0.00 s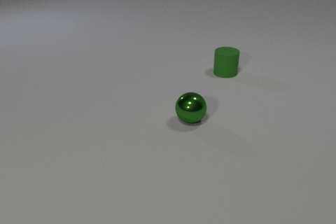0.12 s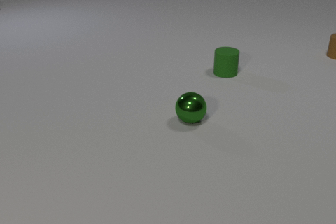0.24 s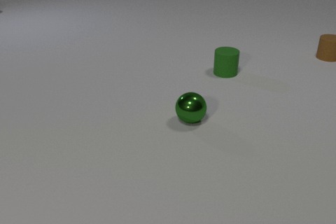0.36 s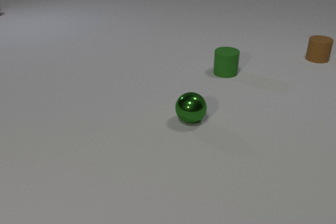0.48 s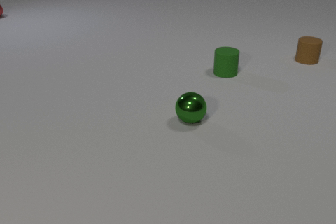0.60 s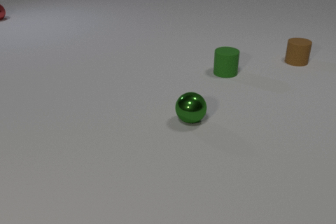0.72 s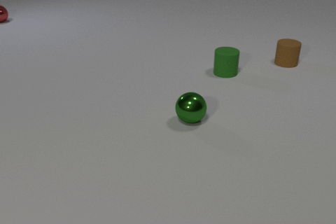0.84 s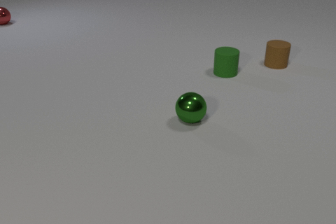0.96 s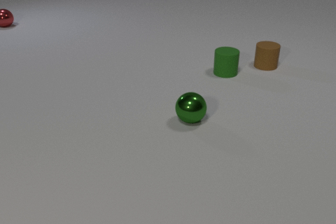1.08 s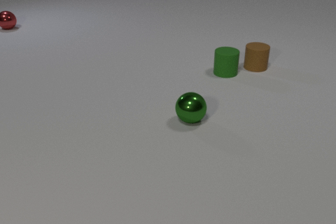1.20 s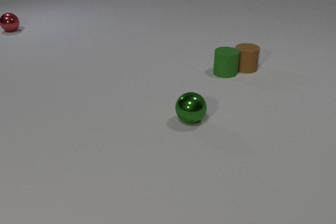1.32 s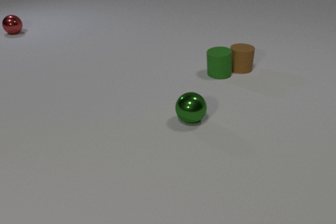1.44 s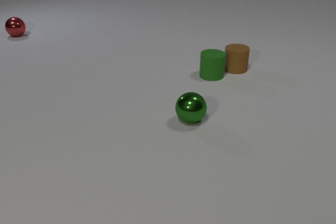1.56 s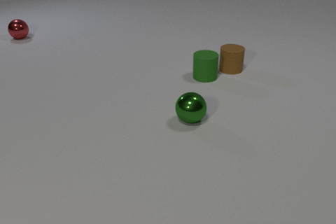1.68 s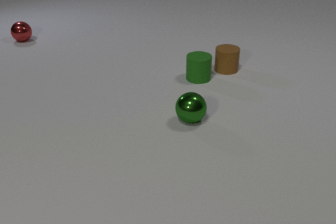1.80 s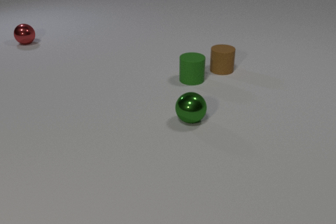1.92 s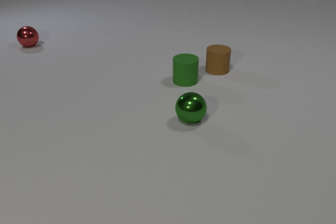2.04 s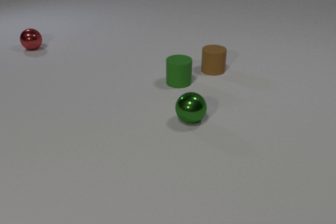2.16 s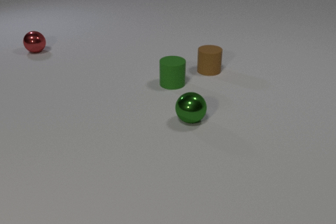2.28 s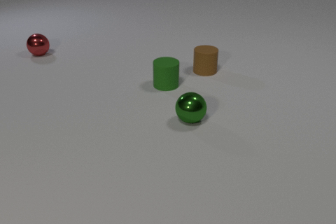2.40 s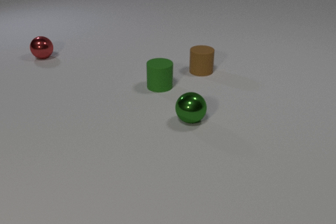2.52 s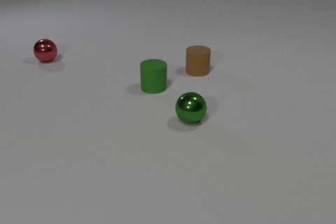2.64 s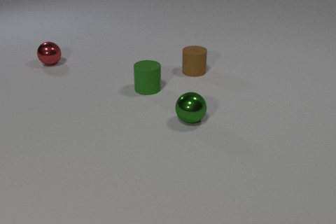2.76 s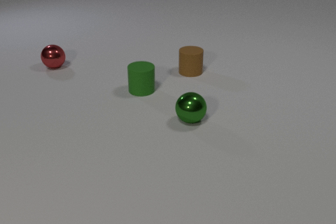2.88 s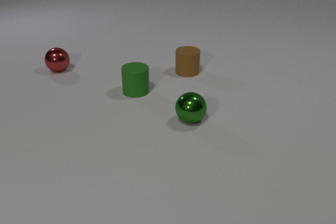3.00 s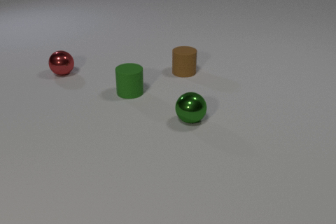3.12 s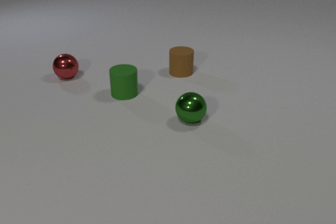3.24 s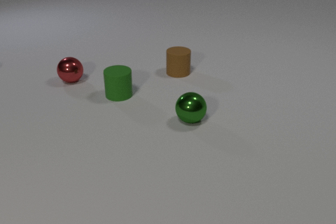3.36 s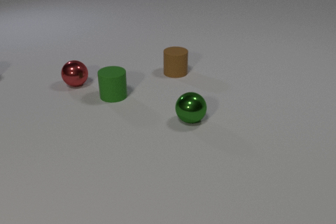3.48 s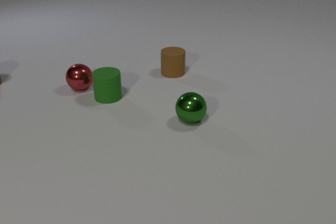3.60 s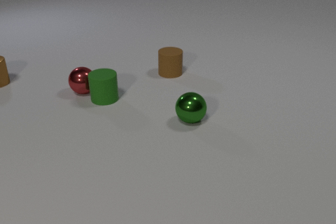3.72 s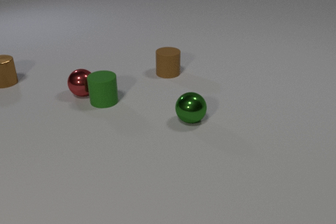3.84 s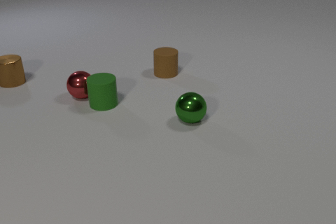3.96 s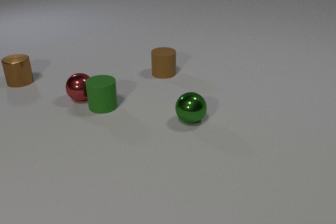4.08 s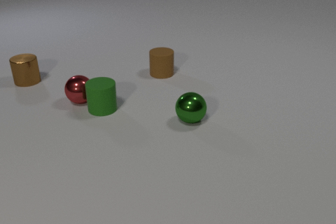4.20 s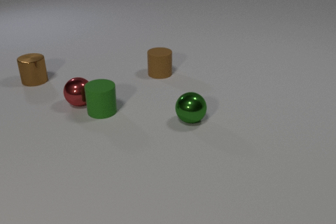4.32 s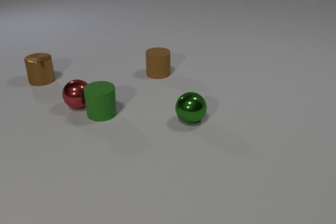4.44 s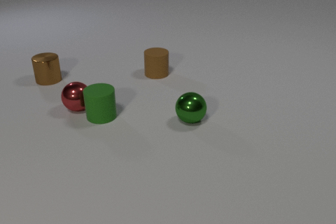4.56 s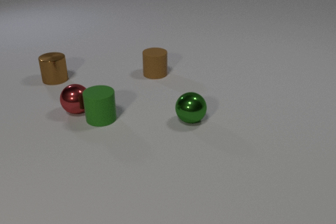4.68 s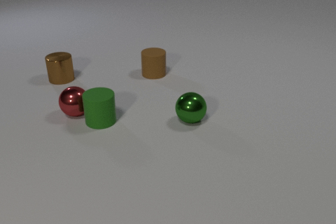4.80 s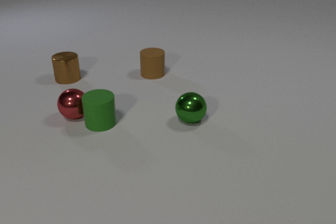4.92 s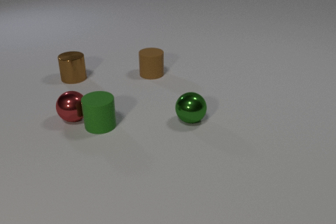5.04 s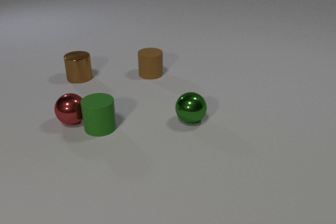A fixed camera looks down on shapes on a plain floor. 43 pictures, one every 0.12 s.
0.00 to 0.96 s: The brown rubber cylinder comes in at the right edge, slides to the left and toward the camera. The red metal sphere comes in at the left edge, rolls toward the camera.
0.96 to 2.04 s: The brown rubber cylinder slides to the left and toward the camera. The green rubber cylinder slides to the left and toward the camera. The red metal sphere rolls toward the camera. The brown rubber cylinder and the green rubber cylinder collide.
2.04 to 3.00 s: The brown rubber cylinder slides to the left. The green rubber cylinder slides to the left and toward the camera. The red metal sphere rolls toward the camera.
3.00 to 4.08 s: The brown rubber cylinder slides to the left. The green rubber cylinder slides toward the camera and to the left. The red metal sphere rolls toward the camera. The brown metal cylinder comes in at the left edge, slides to the right. The green rubber cylinder and the red metal sphere collide.
4.08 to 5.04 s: The brown rubber cylinder slides to the left. The green rubber cylinder slides toward the camera. The red metal sphere rolls toward the camera. The brown metal cylinder slides to the right.
How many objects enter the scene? 3.
How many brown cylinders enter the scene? 2.
Are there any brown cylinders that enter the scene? yes.
